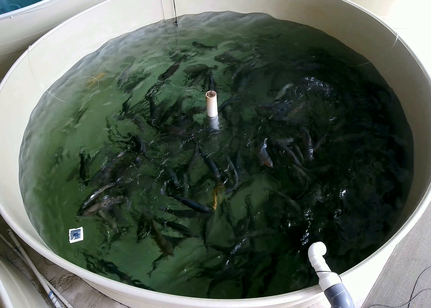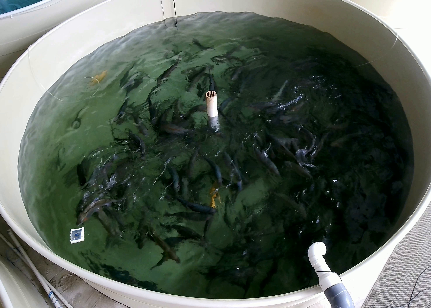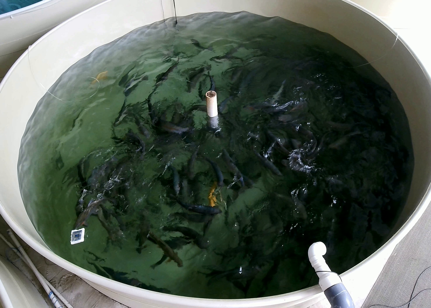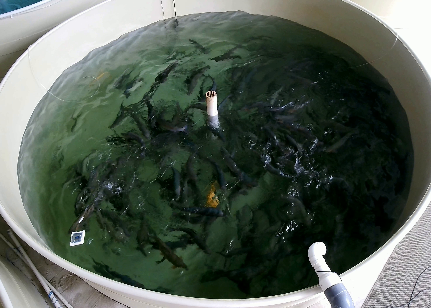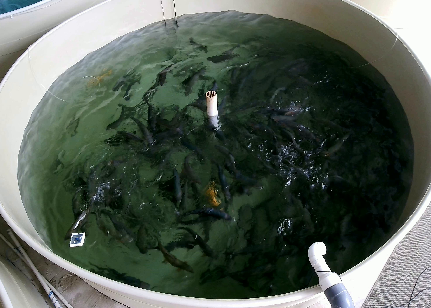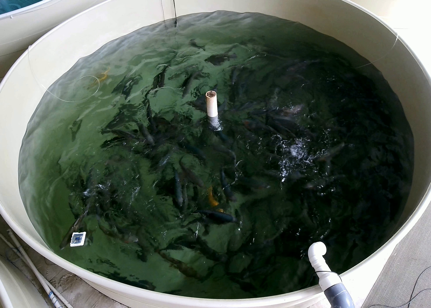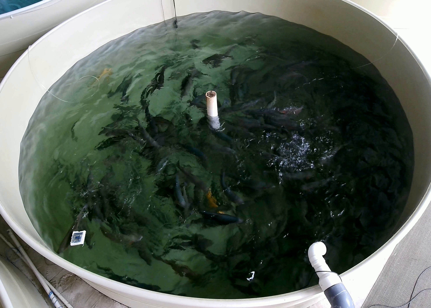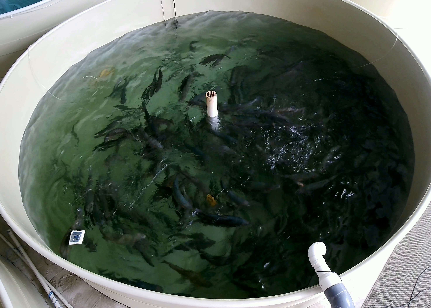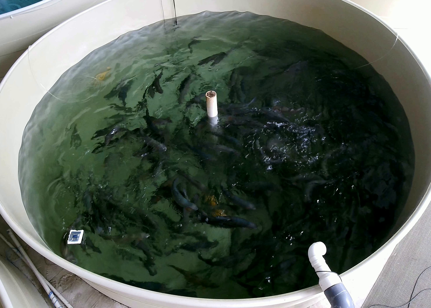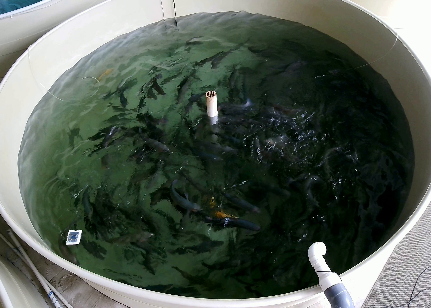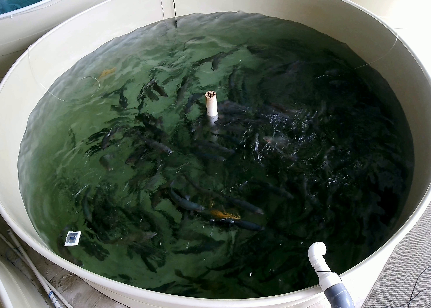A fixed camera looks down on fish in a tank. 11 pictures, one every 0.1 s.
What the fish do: Foraging.
